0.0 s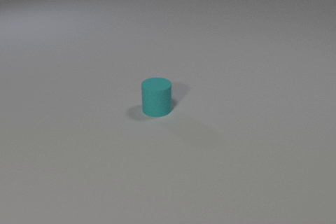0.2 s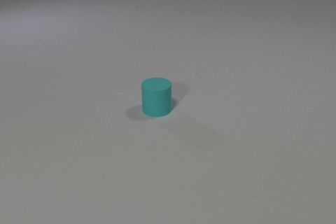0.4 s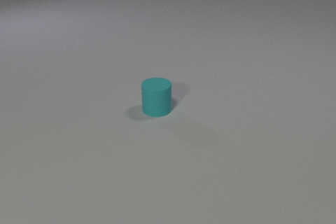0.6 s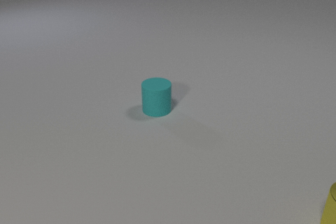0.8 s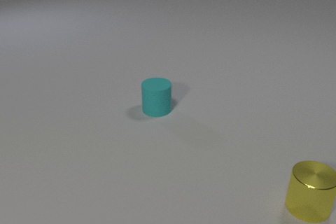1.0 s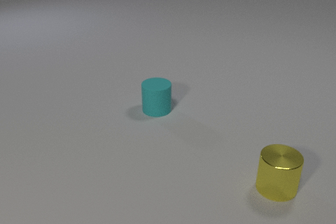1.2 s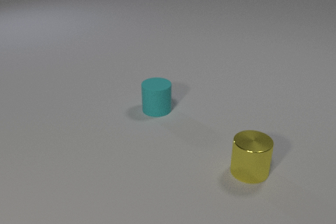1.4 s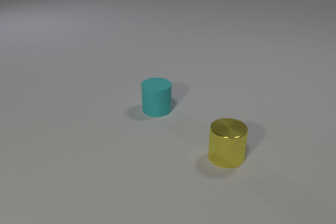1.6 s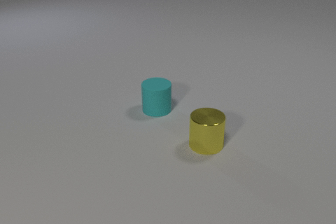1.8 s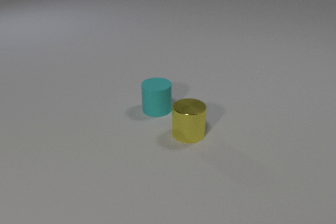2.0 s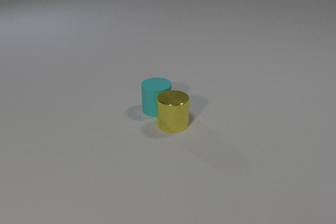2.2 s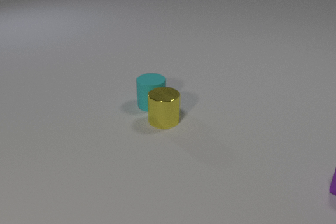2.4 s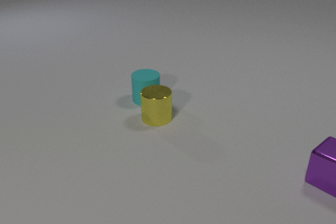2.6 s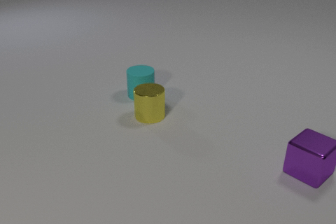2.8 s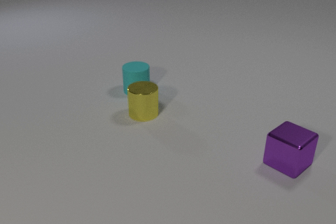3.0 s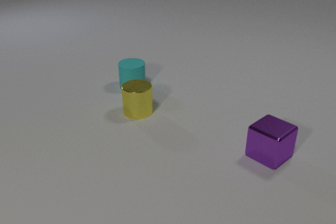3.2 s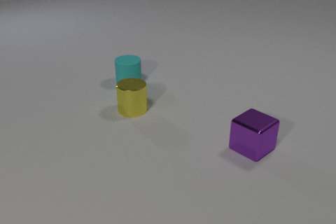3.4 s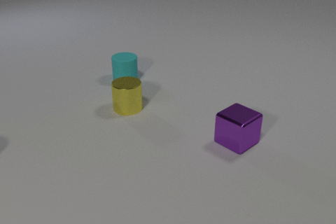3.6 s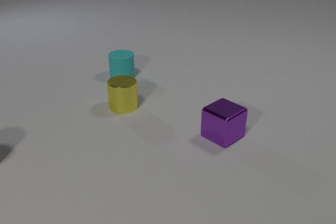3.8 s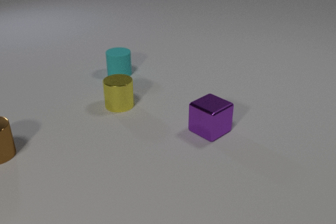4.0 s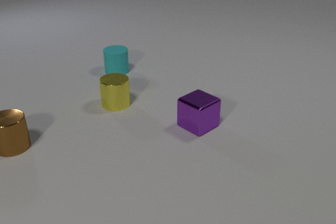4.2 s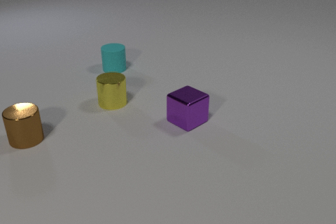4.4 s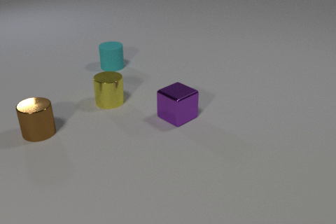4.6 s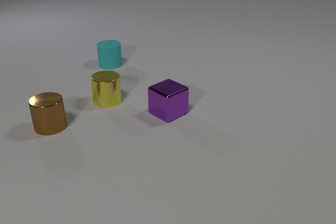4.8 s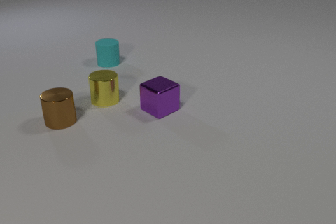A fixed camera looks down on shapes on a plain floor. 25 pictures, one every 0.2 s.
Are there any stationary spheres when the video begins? no.
What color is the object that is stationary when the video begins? cyan.
Are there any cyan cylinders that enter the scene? no.
0.0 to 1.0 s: The yellow metal cylinder comes in at the right edge, slides to the left and away from the camera.
1.0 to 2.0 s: The yellow metal cylinder slides to the left and away from the camera.
2.0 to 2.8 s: The yellow metal cylinder slides to the left and away from the camera. The cyan rubber cylinder slides away from the camera and to the left. The purple metal cube comes in at the right edge, slides to the left. The yellow metal cylinder and the cyan rubber cylinder collide.
2.8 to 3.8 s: The yellow metal cylinder slides to the left and away from the camera. The cyan rubber cylinder slides away from the camera and to the left. The brown metal cylinder comes in at the left edge, slides to the right. The purple metal cube slides to the left and away from the camera.
3.8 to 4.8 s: The yellow metal cylinder slides to the left and away from the camera. The cyan rubber cylinder slides away from the camera. The brown metal cylinder slides to the right and away from the camera. The purple metal cube slides to the left and away from the camera.
